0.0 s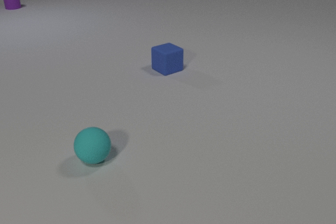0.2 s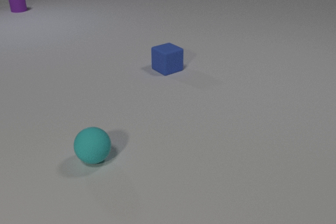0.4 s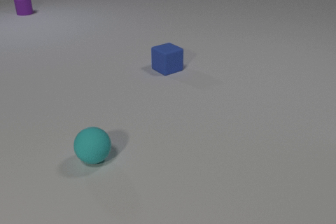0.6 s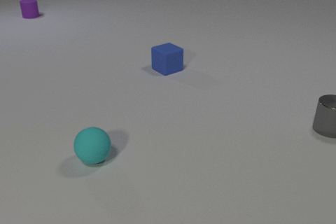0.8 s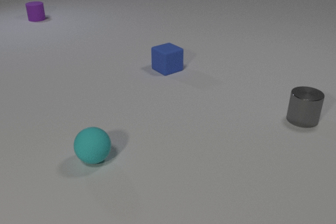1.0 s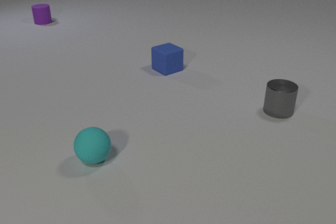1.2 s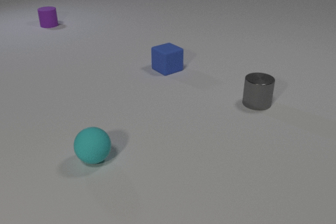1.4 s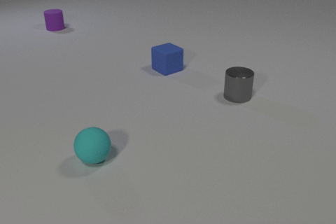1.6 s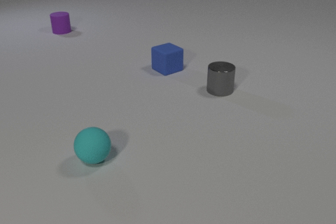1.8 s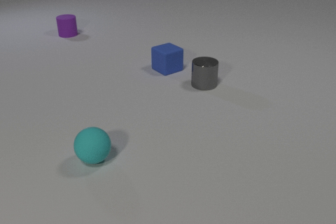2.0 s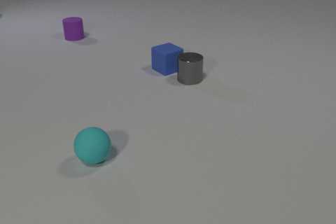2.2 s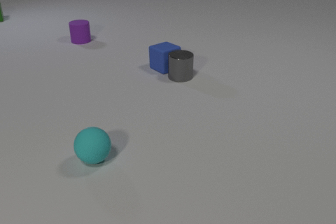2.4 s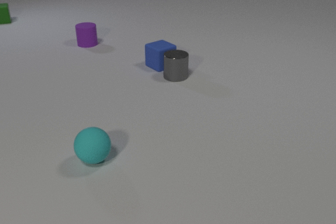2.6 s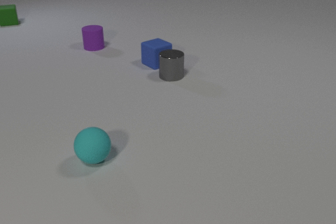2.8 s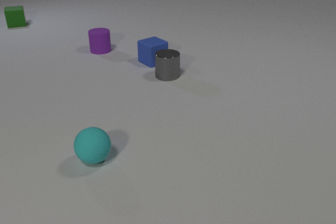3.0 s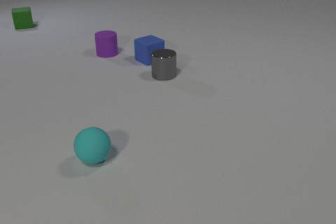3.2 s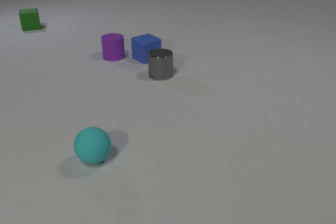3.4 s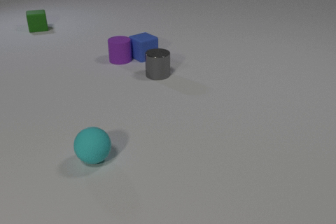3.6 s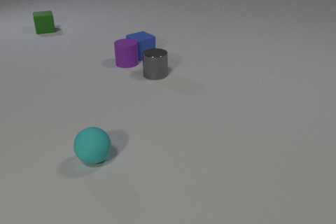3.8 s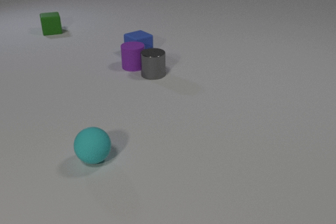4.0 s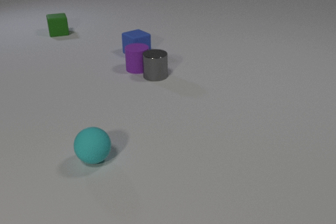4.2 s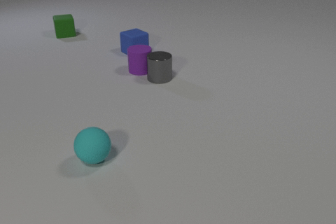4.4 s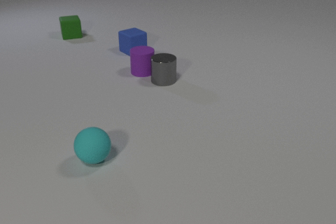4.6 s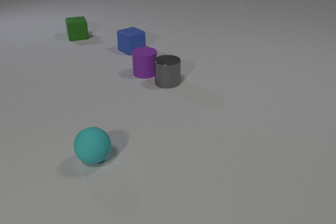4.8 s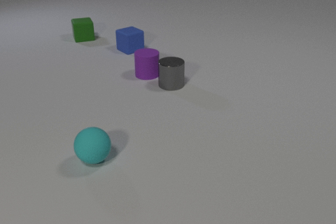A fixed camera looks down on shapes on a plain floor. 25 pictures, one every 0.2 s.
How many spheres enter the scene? 0.
How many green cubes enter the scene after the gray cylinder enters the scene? 1.
Are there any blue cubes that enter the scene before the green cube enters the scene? no.
0.0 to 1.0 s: The gray metal cylinder comes in at the right edge, slides to the left. The purple rubber cylinder slides toward the camera and to the right.
1.0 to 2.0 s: The gray metal cylinder slides to the left and away from the camera. The purple rubber cylinder slides toward the camera and to the right.
2.0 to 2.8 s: The gray metal cylinder slides to the left. The blue rubber cube slides away from the camera and to the left. The purple rubber cylinder slides toward the camera and to the right. The green rubber cube comes in at the left edge, slides toward the camera and to the right. The gray metal cylinder and the blue rubber cube collide.
2.8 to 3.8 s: The gray metal cylinder slides to the left. The blue rubber cube slides away from the camera and to the left. The purple rubber cylinder slides toward the camera and to the right. The green rubber cube slides toward the camera and to the right.
3.8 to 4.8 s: The gray metal cylinder slides toward the camera and to the right. The blue rubber cube slides away from the camera and to the left. The purple rubber cylinder slides toward the camera and to the right. The green rubber cube slides to the right and toward the camera. The gray metal cylinder and the purple rubber cylinder collide.
